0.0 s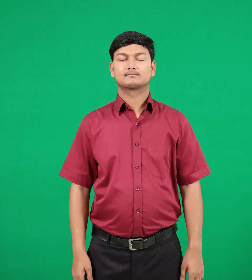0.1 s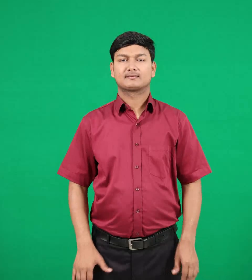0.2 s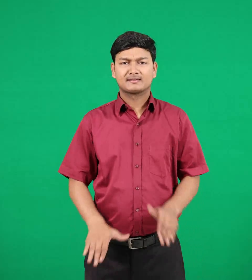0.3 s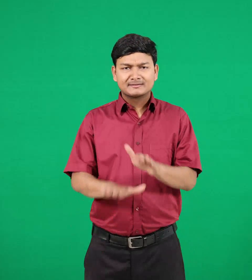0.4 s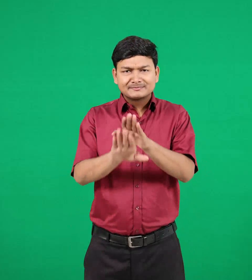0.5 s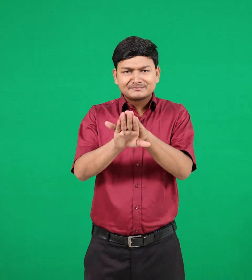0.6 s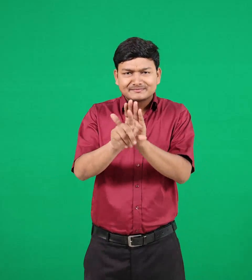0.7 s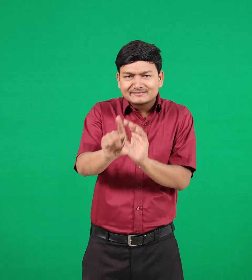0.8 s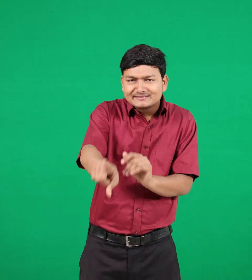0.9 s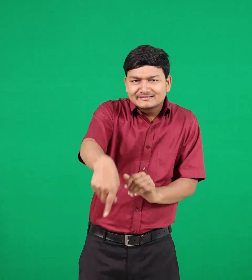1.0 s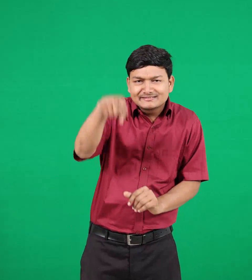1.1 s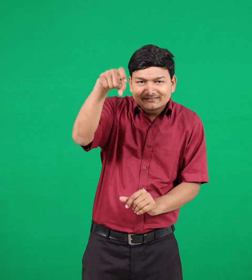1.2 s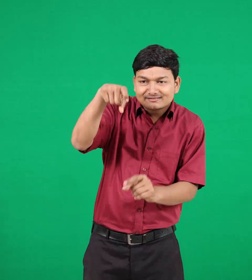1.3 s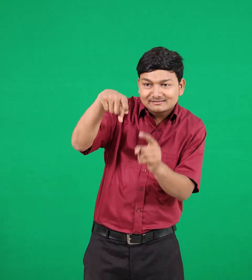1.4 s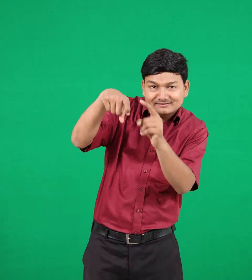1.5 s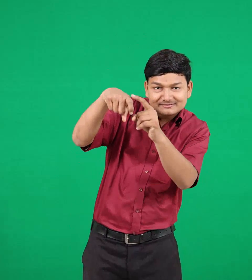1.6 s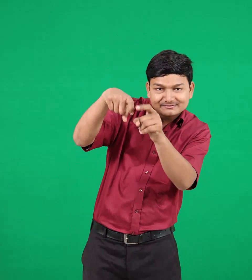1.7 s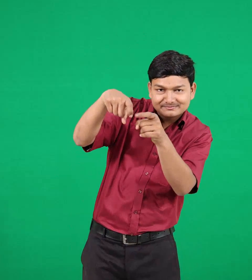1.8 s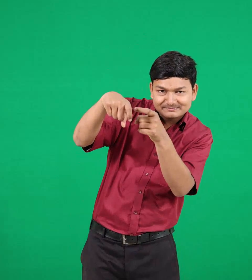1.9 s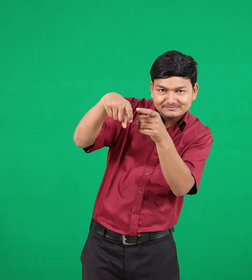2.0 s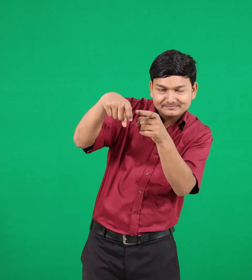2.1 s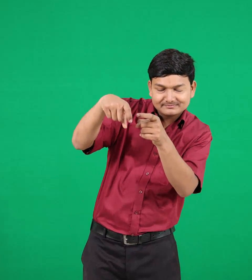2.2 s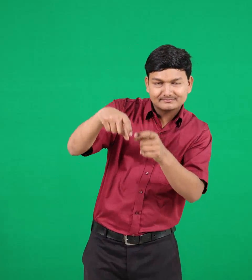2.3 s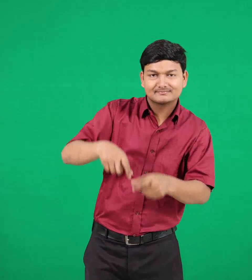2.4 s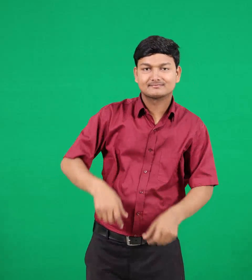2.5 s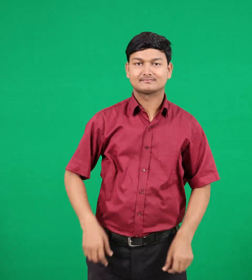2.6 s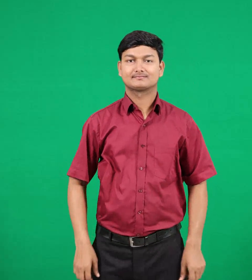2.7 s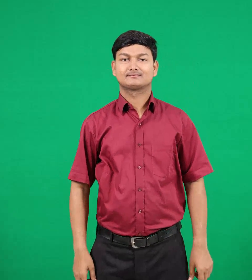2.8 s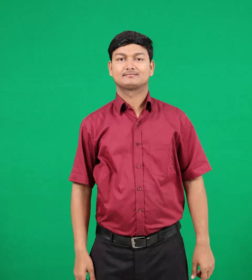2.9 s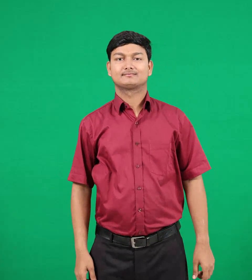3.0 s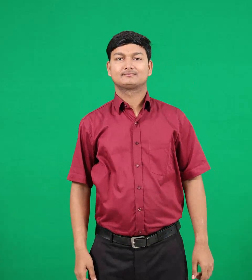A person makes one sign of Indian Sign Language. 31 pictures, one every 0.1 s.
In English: hook
